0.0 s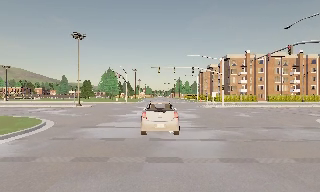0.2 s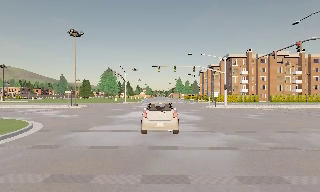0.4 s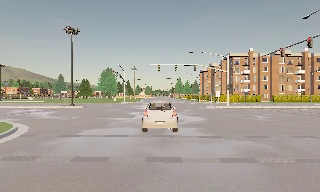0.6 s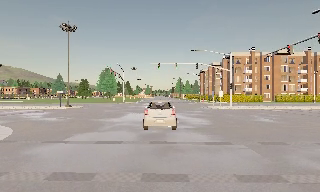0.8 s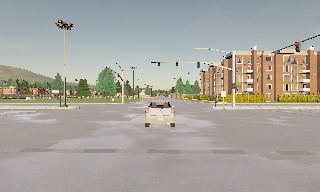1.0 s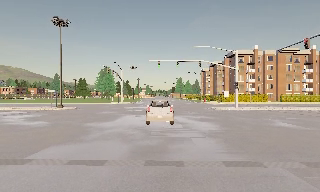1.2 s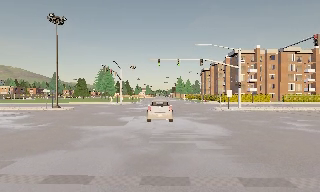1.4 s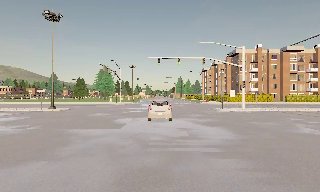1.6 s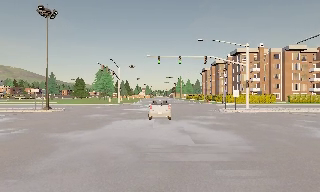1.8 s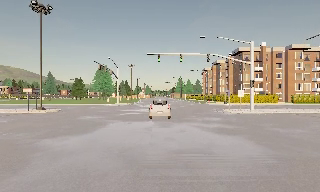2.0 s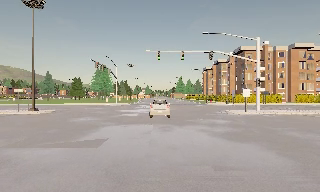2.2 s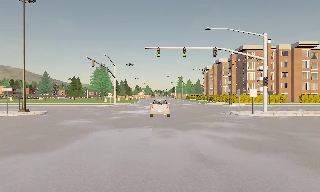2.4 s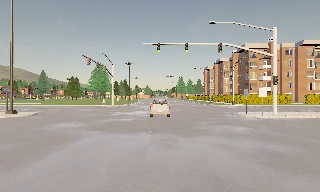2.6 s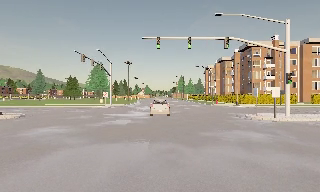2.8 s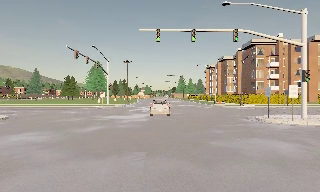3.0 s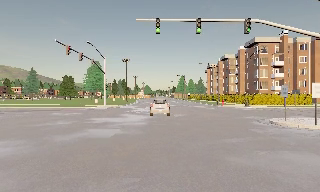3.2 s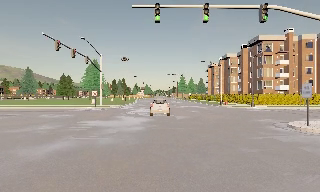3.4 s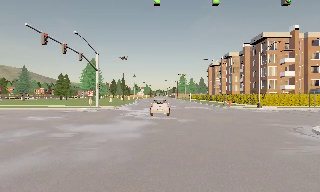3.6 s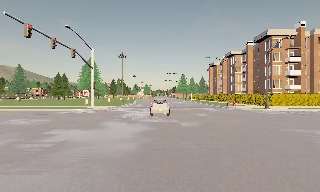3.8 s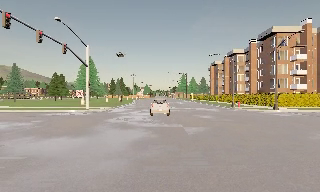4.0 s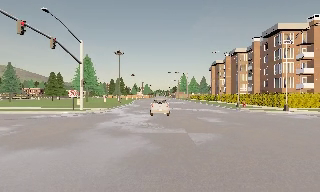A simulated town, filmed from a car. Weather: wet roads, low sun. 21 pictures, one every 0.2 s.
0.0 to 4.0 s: The camera travels forward, about 25 m, so what stands in front looms larger. It gains speed.
The film runs forward here.
